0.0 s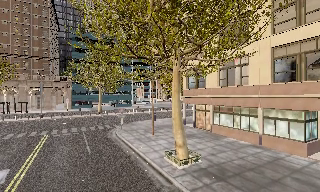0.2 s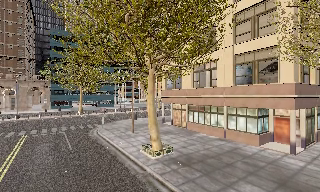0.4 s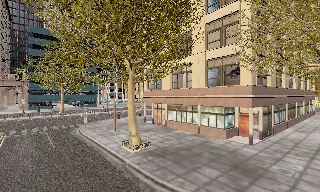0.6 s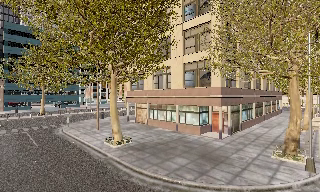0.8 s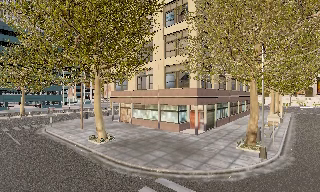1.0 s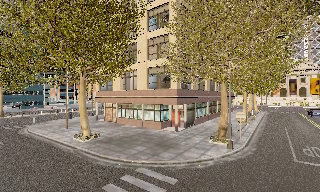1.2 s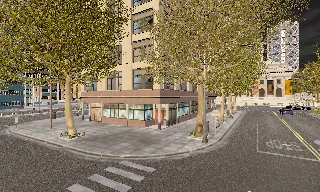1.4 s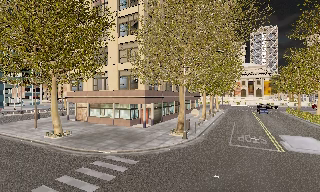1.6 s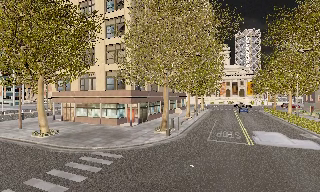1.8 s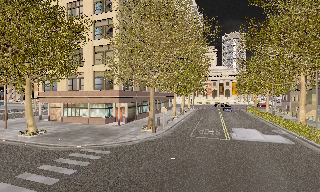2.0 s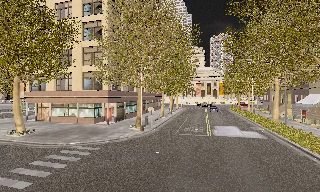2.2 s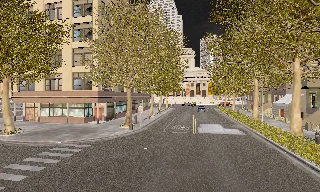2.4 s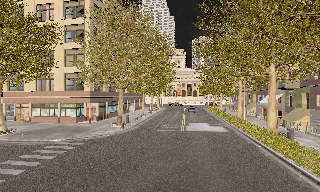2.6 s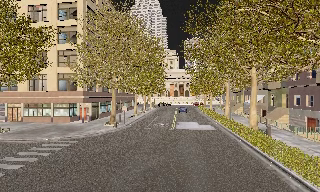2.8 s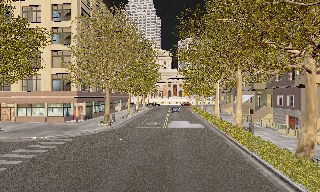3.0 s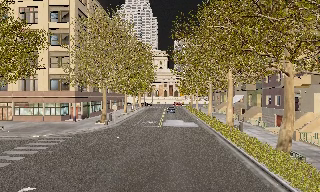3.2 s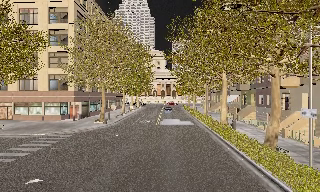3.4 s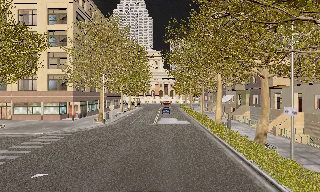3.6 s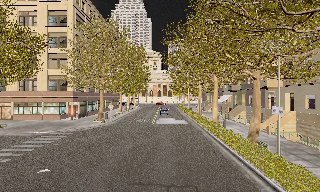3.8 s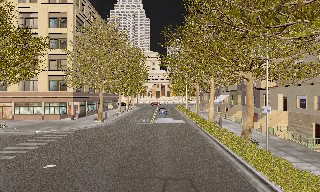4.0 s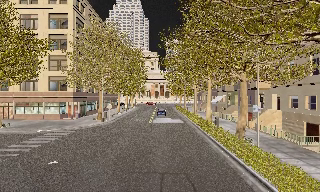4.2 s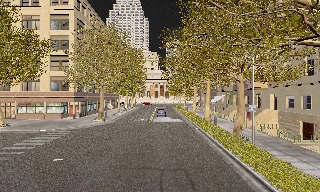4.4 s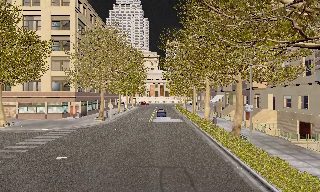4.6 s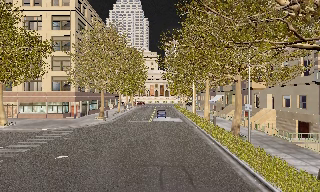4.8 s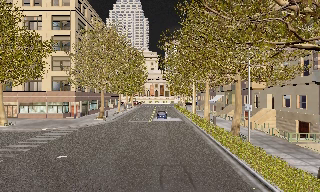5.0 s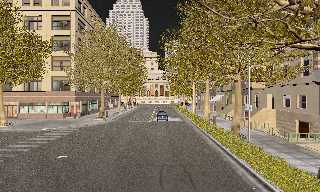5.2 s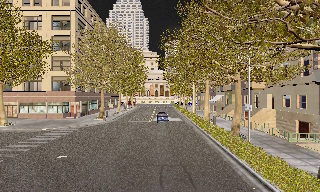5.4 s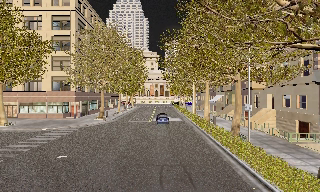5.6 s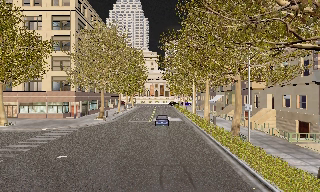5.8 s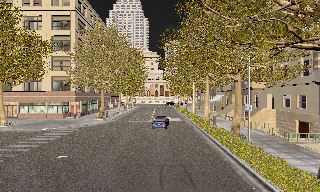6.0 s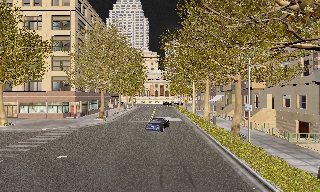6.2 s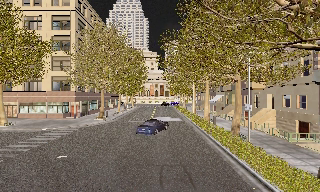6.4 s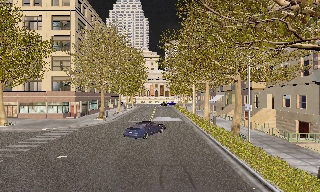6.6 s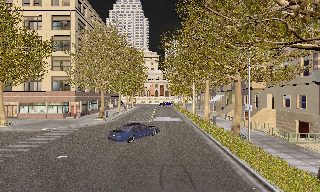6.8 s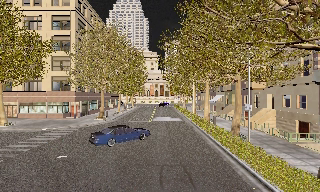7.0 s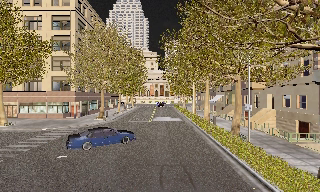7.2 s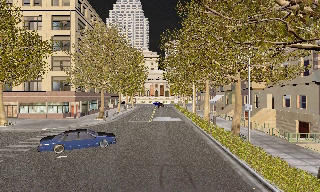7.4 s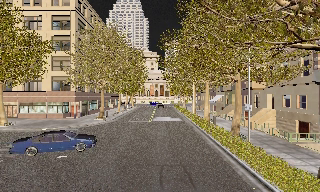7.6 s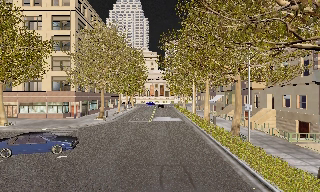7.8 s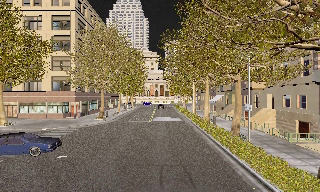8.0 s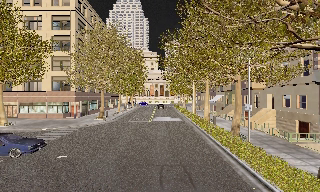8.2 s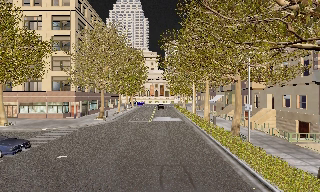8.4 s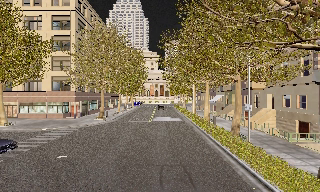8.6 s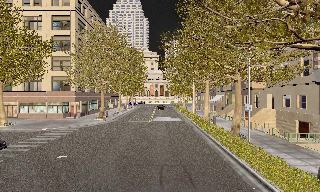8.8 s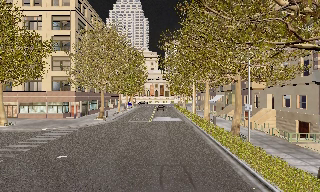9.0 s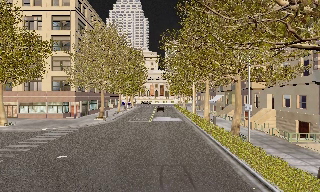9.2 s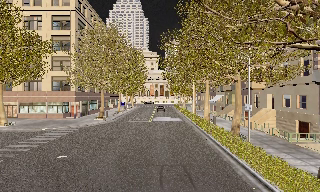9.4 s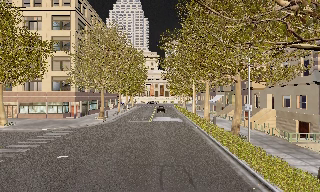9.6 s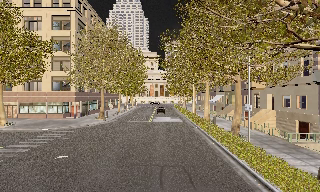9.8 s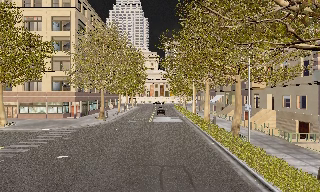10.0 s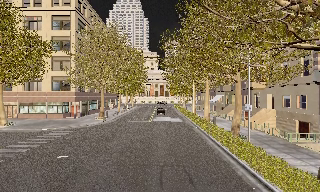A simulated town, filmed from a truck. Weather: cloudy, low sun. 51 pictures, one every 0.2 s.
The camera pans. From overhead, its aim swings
clockwise.
The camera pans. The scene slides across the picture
to the left.
0.0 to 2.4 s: The camera swings to its right by about 55 degrees, and the scene slides to the left. It travels backward, about 15 m.
2.4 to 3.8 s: The camera travels backward, about 5 m, so what stands in front gets smaller.
3.8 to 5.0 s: The camera travels backward, about 1.5 m, so what stands in front gets smaller. It loses speed.
5.0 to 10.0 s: The camera keeps its place and its aim.
The film runs backward here.
